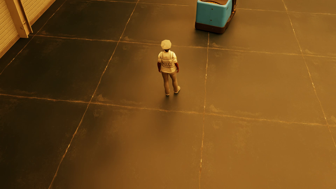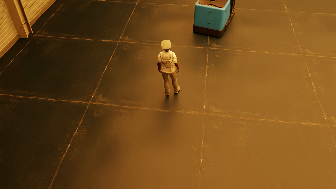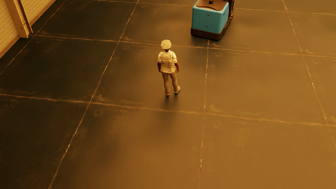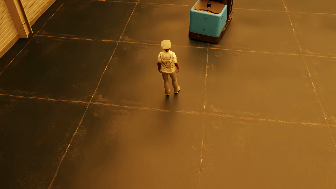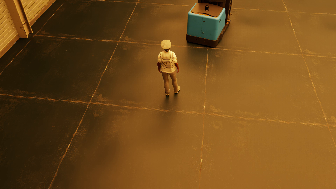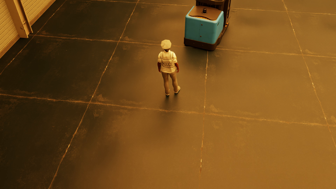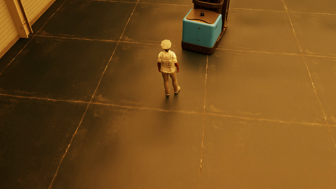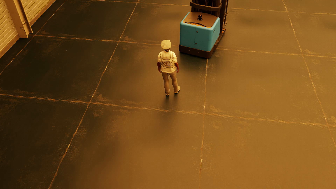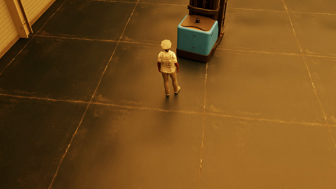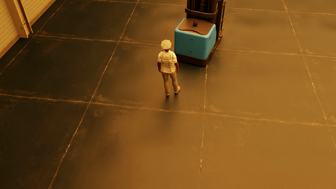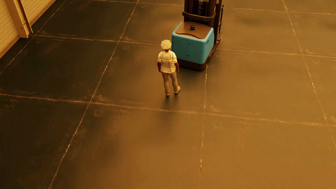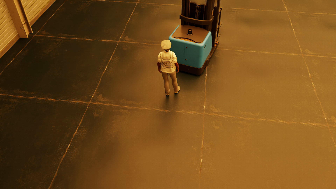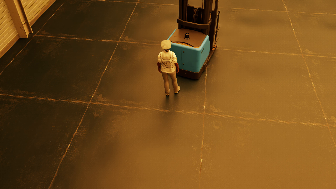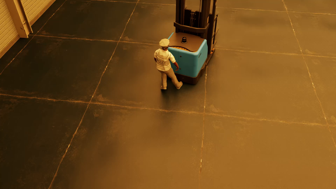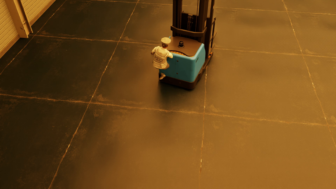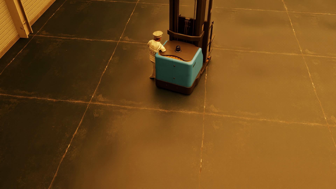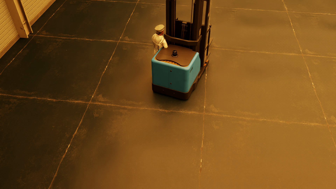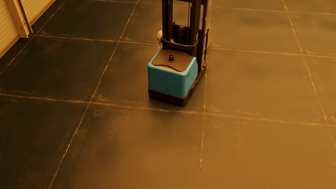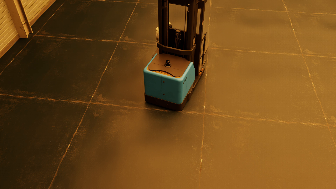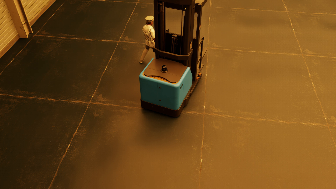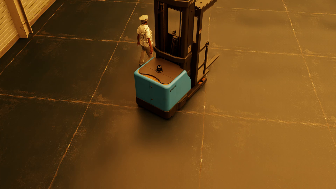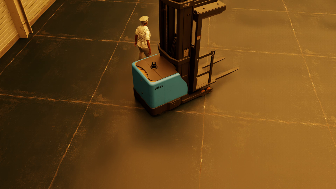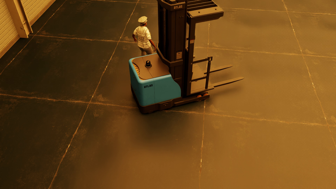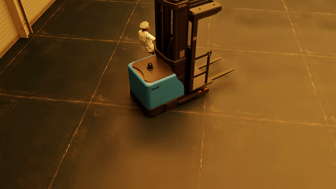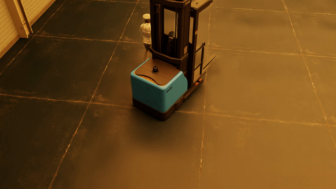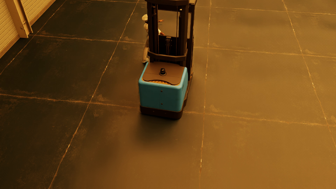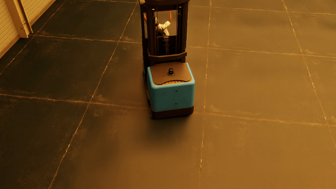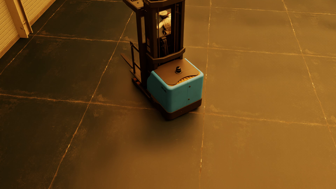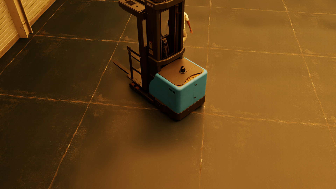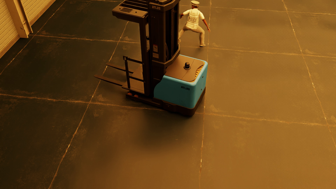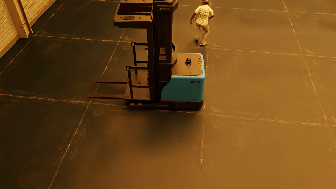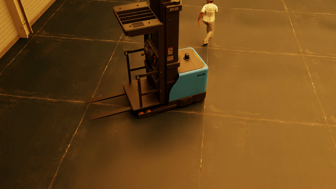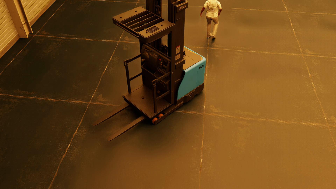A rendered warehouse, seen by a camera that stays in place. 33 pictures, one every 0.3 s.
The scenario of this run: Near miss between a forklift and a person.
